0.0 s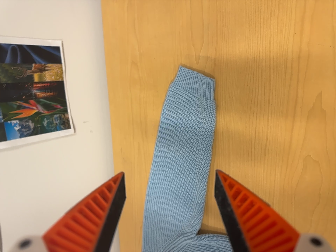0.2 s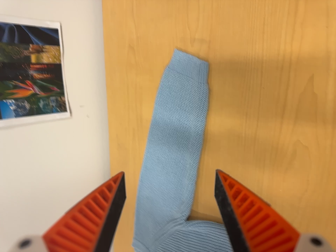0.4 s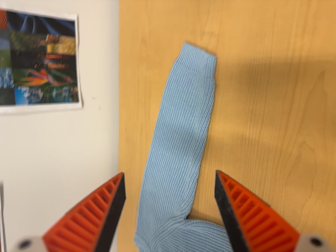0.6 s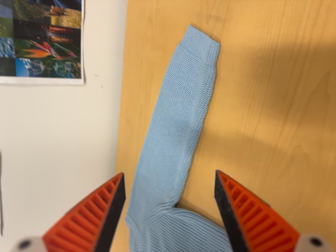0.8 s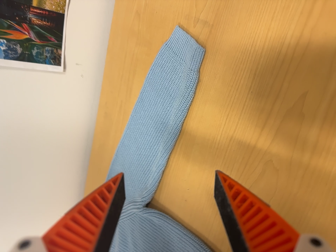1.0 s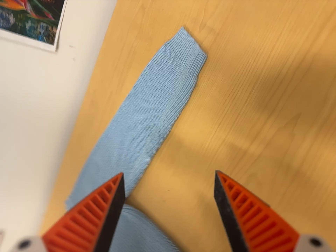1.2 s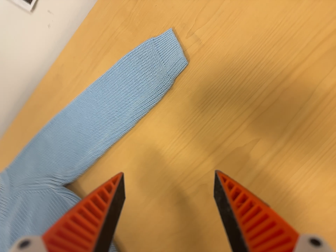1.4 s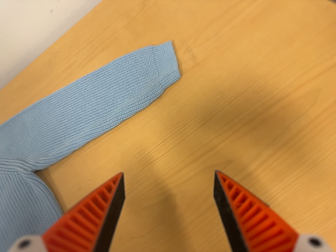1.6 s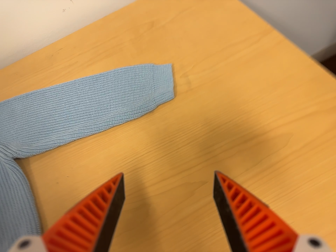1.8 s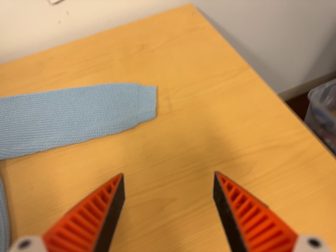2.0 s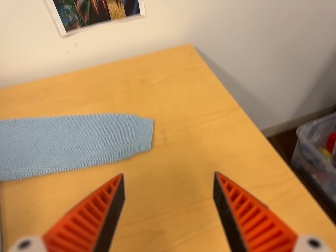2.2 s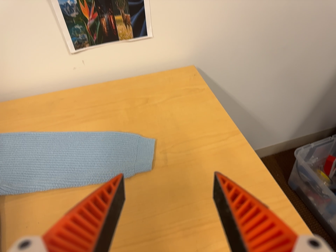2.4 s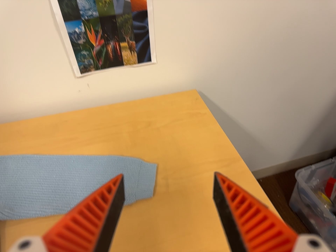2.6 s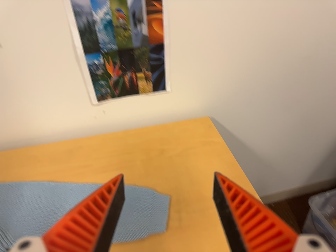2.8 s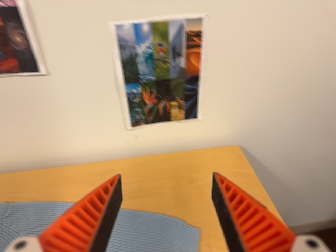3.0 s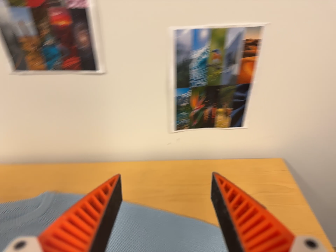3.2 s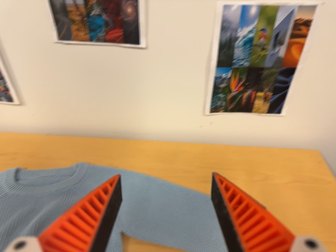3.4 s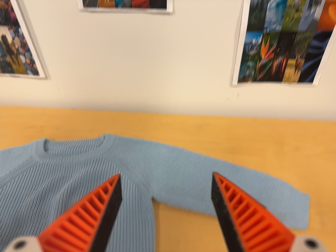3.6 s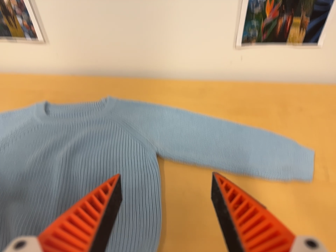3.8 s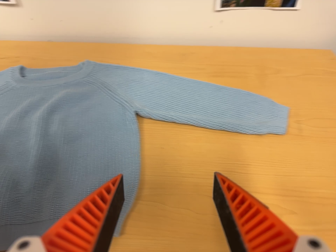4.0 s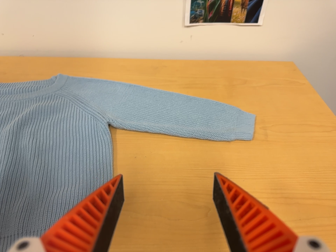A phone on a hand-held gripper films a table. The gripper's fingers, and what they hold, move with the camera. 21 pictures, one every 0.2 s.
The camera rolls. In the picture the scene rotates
clockwise.
0.0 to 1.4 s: The camera swings to its right by about 15 degrees, and the scene slides to the left. It travels to its right, about 6 cm, so close, fixed things drift to the left. It rolls about its line of sight by about 50 degrees, and the scene rotates clockwise.
1.4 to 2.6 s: The camera travels toward the top of its view and backward, about 16 cm, so close, fixed things drift downward. Its aim tips toward the top of its view by about 20 degrees, and the scene shifts downward. It rolls about its line of sight by about 25 degrees, and the scene rotates clockwise.
2.6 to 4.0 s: The camera travels toward the bottom of its view and to its left, about 22 cm, so close, fixed things drift upward. It rolls about its line of sight by about 10 degrees, and the scene rotates clockwise.
The film runs backward here.
